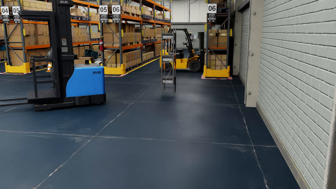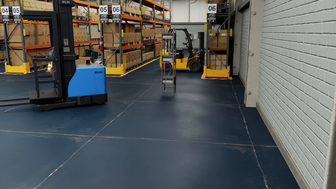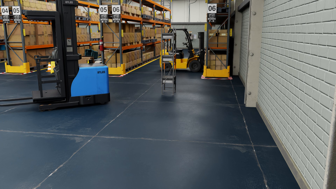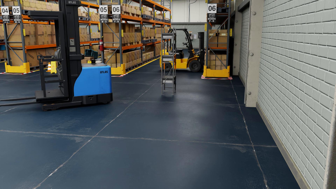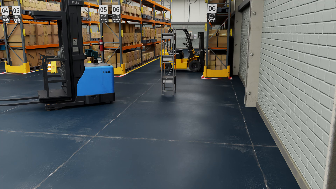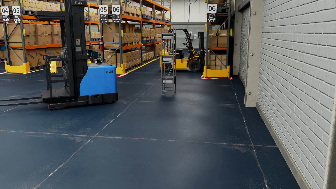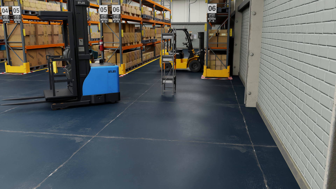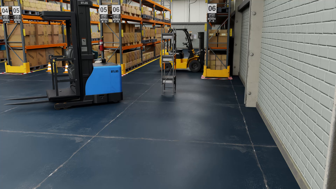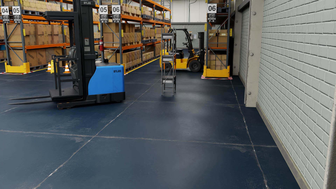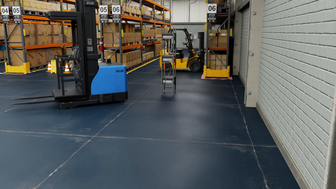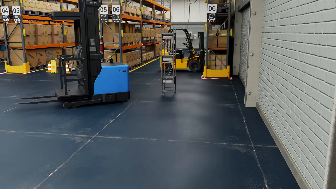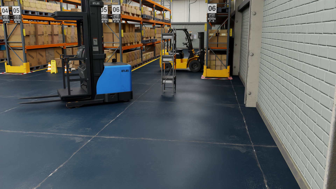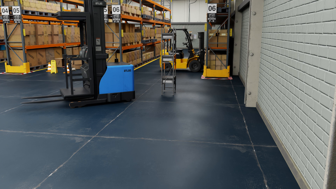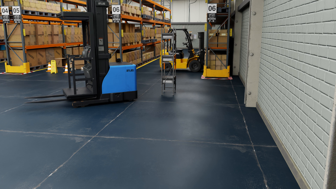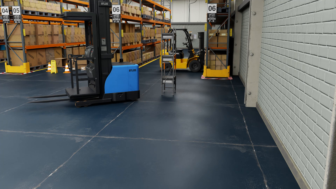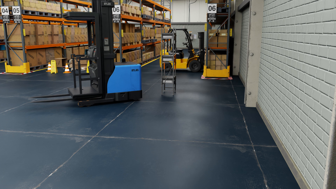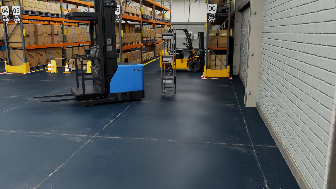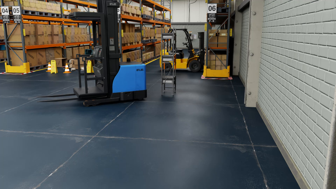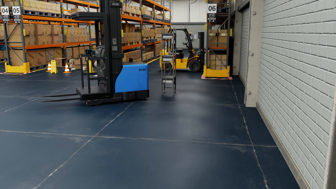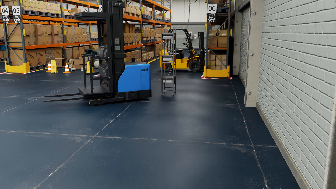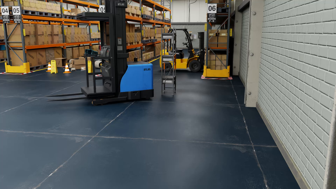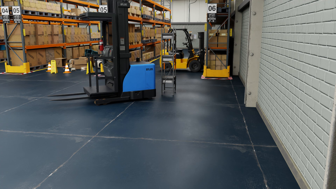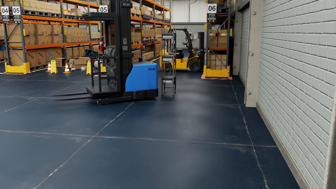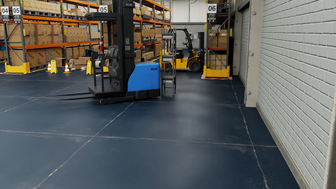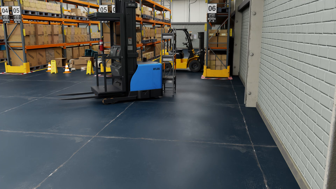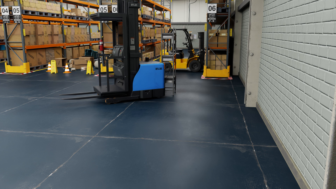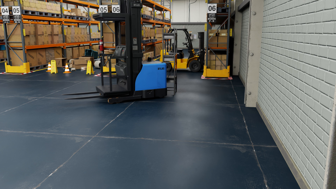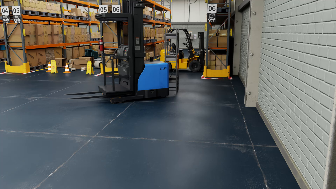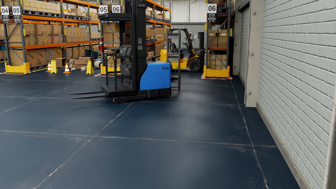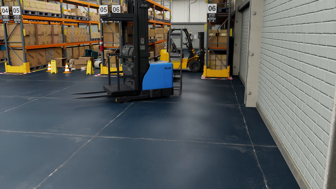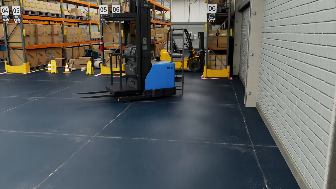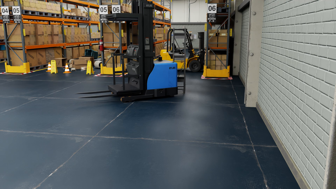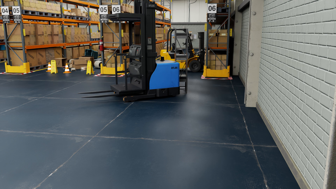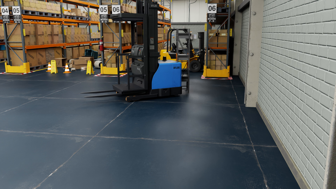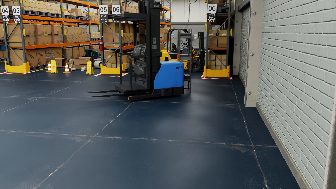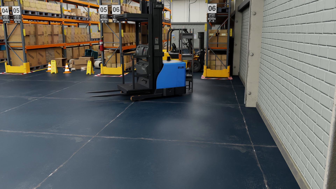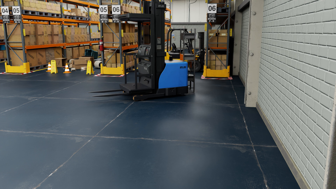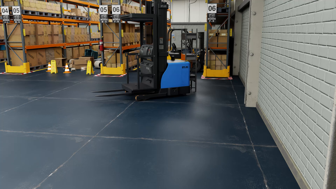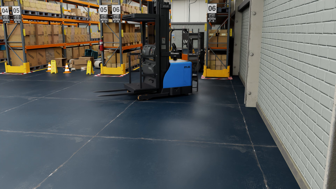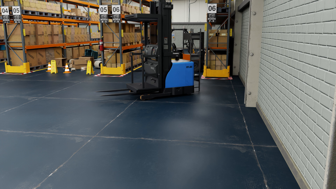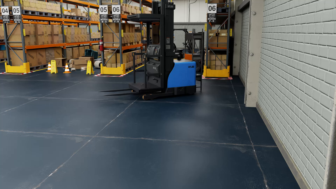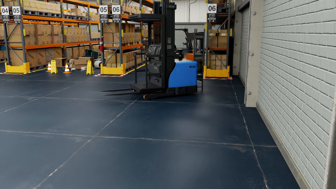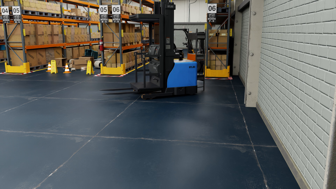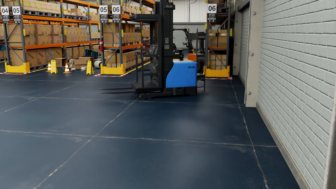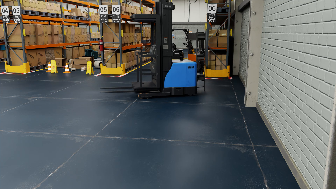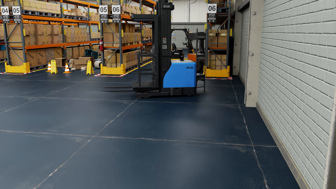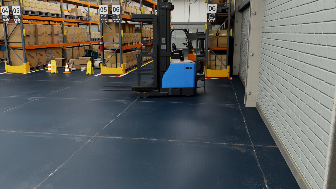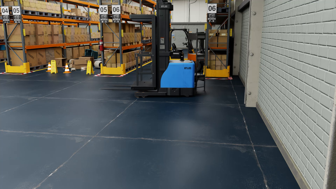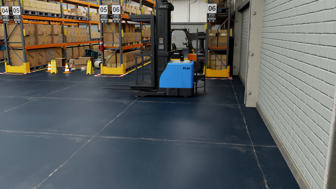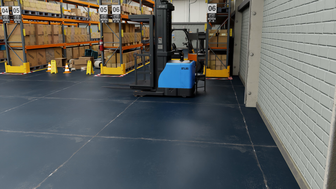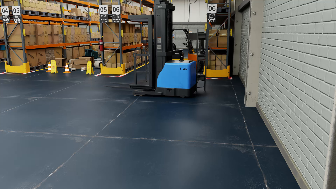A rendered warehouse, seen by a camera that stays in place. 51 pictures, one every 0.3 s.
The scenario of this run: A forklift runs into an object in its way.
